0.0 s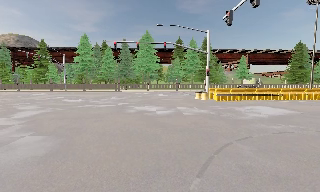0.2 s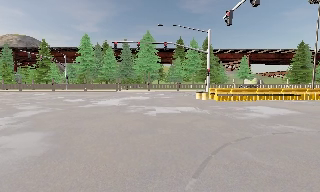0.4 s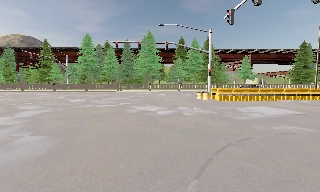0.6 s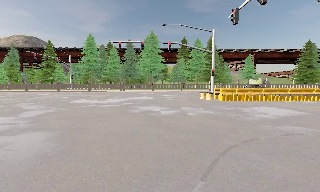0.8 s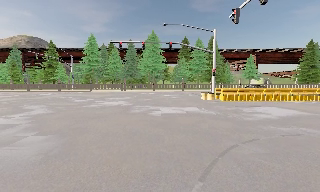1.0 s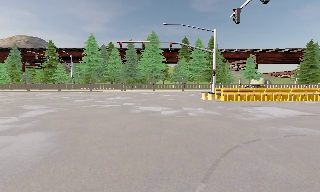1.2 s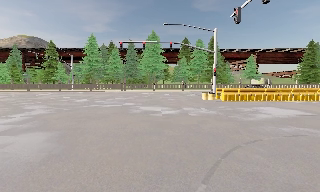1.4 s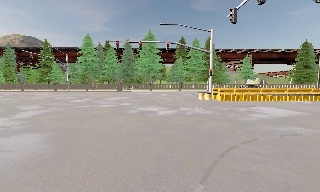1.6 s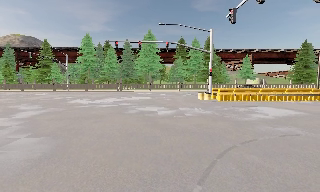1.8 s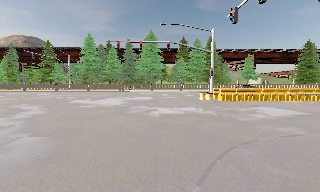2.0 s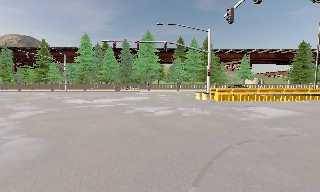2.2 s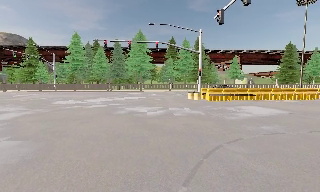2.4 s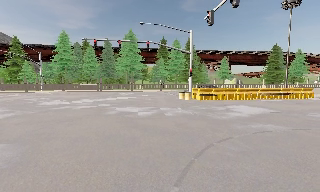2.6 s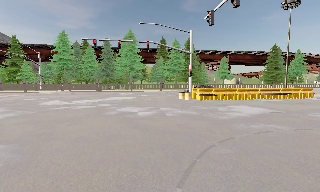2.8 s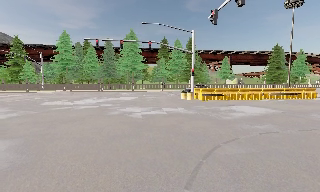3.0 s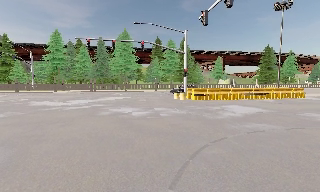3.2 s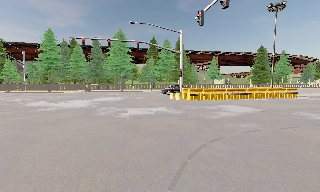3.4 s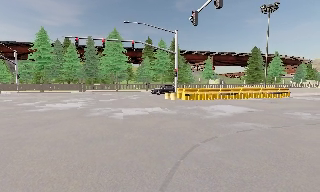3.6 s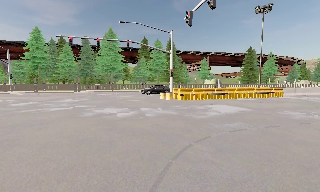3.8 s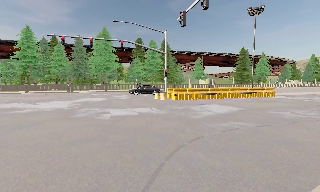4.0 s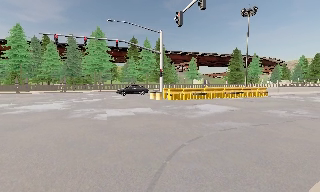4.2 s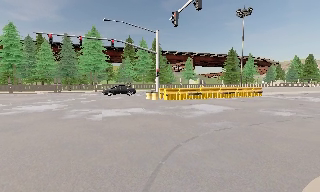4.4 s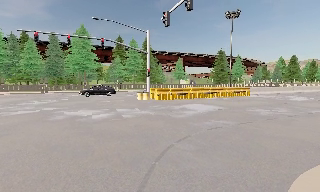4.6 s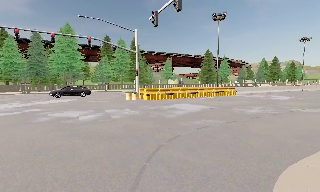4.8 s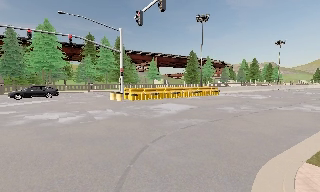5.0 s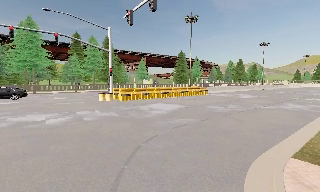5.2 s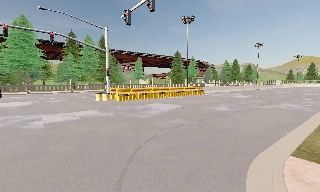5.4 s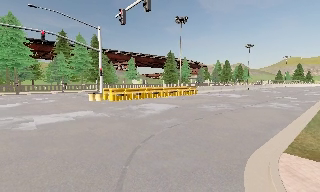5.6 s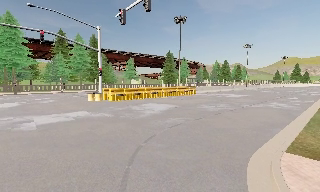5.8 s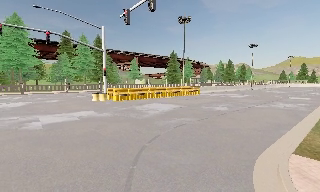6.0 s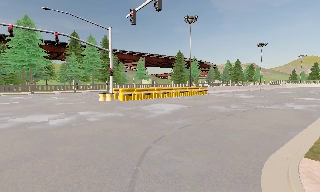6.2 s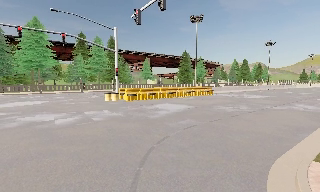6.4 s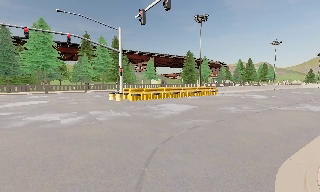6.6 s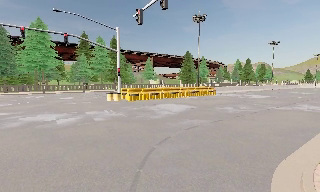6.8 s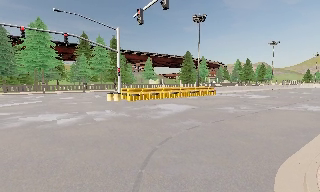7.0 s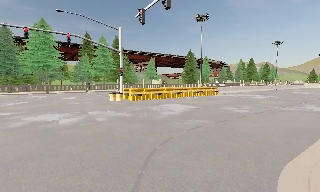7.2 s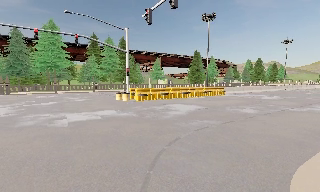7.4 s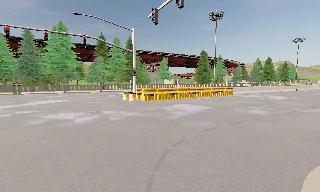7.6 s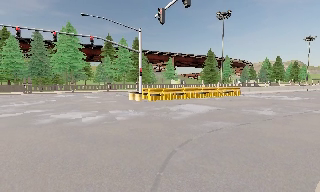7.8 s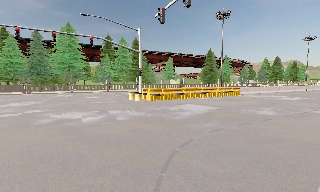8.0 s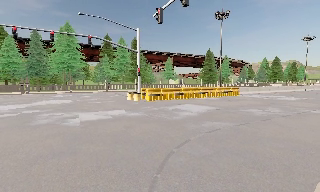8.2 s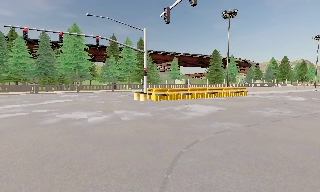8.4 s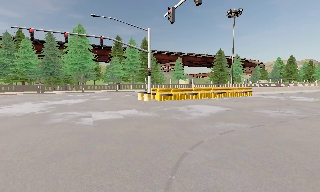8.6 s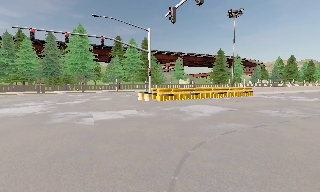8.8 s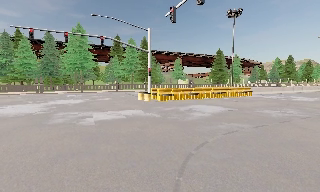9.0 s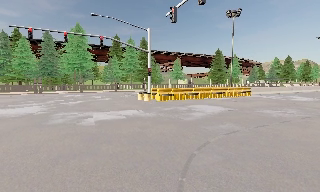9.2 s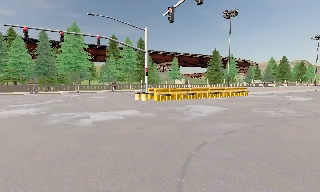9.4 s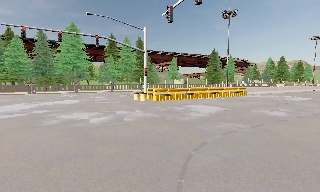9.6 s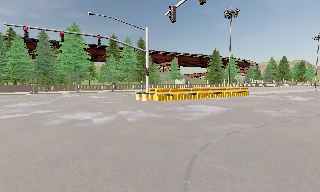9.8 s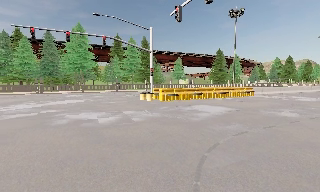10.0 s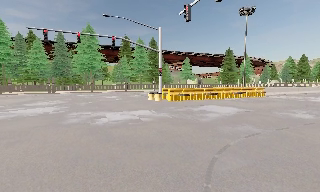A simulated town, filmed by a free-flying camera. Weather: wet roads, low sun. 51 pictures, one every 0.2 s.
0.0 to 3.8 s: The camera pans to its right, which is clockwise from overhead, by about 15 degrees. It travels forward, about 0.5 m, so what stands in front looms larger.
3.8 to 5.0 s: The scene slides to the left, as the camera pans about 20 degrees to its right.
5.0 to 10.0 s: The camera swings to its left by about 15 degrees, and the scene slides to the right. It travels to its left and forward, about 1 m, so close, fixed things drift to the right.
The film runs forward here.
